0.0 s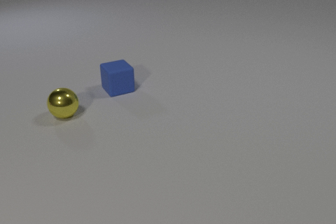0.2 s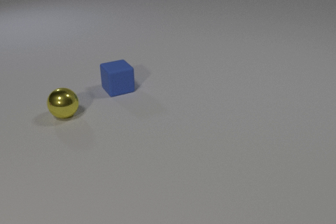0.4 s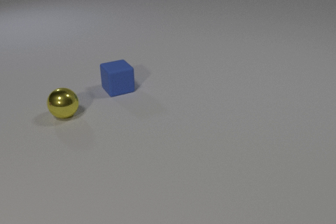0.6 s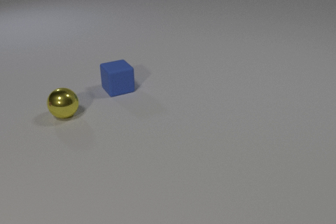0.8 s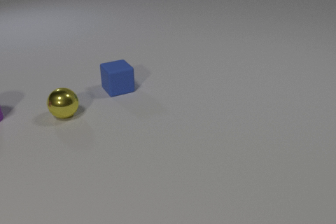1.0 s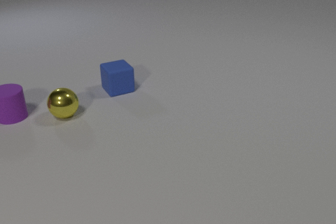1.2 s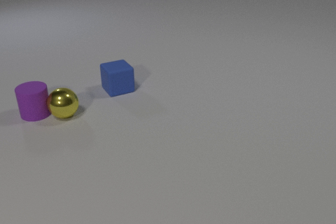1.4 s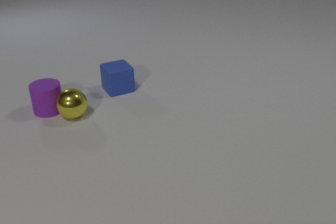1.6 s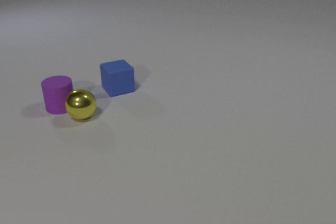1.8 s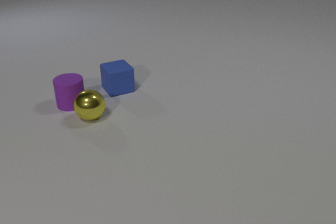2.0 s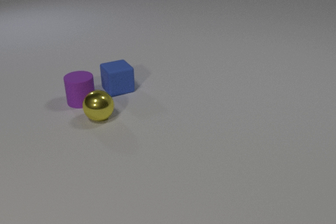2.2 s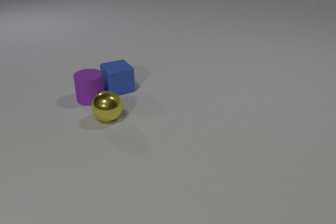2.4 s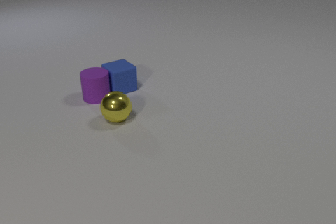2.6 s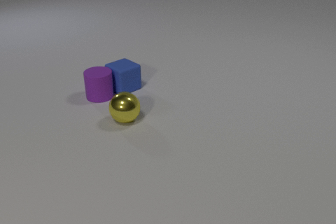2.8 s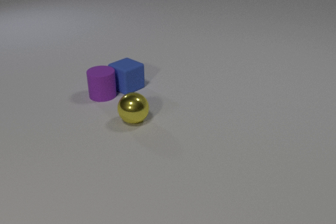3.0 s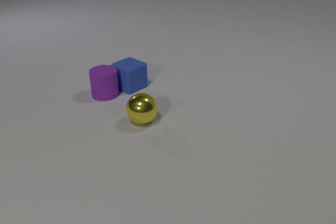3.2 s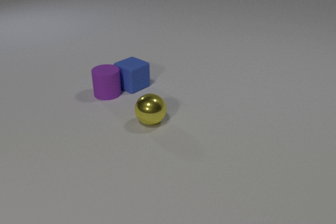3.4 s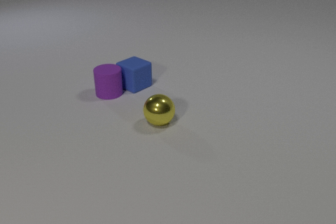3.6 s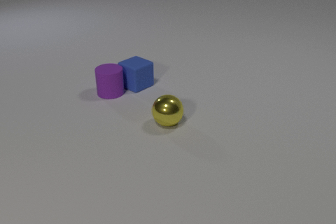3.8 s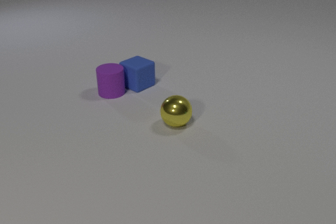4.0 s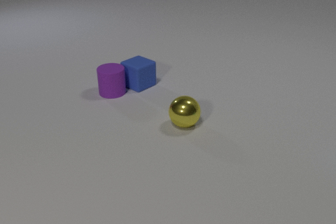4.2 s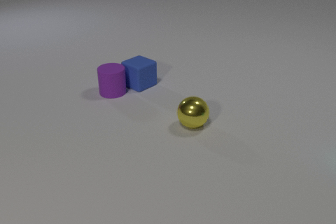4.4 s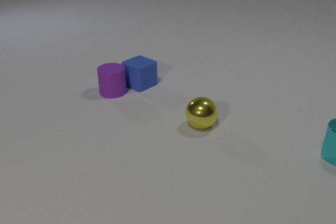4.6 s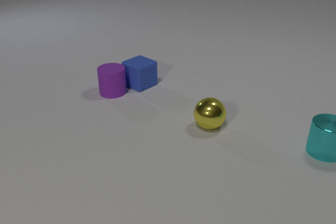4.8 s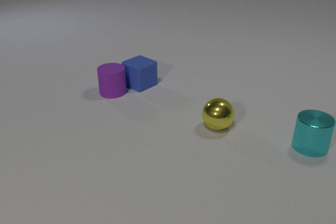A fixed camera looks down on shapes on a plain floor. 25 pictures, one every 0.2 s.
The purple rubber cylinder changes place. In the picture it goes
to the right.
The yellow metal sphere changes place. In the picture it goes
to the right.
0.0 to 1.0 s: The purple rubber cylinder comes in at the left edge, slides to the right.
1.0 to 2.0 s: The purple rubber cylinder slides to the right. The yellow metal sphere rolls to the right. The purple rubber cylinder and the yellow metal sphere collide.
2.0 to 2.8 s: The purple rubber cylinder slides to the right and away from the camera. The yellow metal sphere rolls to the right. The blue rubber cube slides to the right. The purple rubber cylinder and the blue rubber cube collide.
2.8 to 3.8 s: The purple rubber cylinder slides to the right. The yellow metal sphere rolls to the right. The blue rubber cube slides to the right.
3.8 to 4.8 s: The yellow metal sphere rolls to the right. The cyan metal cylinder comes in at the right edge, slides to the left.
What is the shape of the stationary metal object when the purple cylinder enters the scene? sphere.
Are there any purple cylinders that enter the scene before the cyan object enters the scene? yes.
How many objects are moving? 4.
